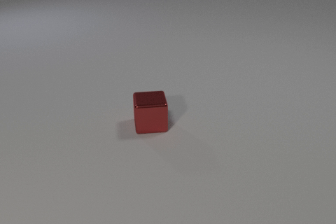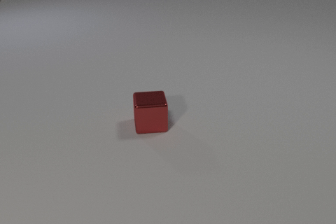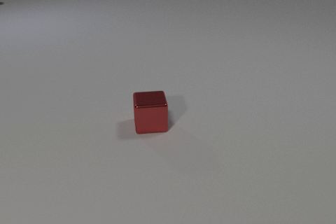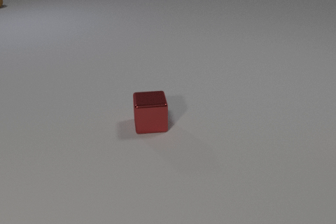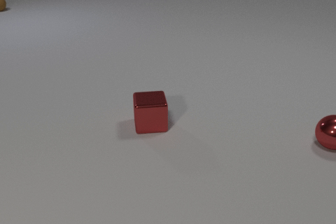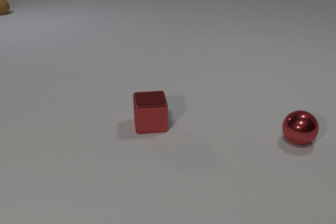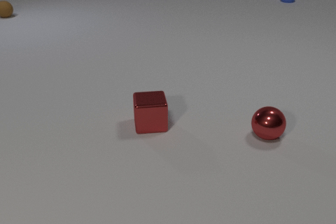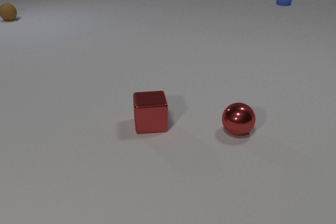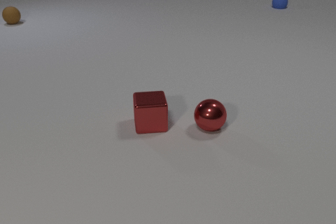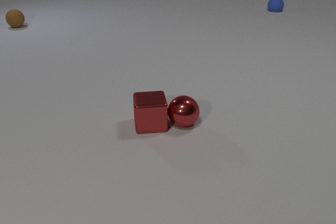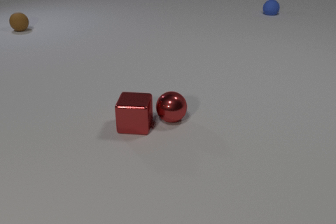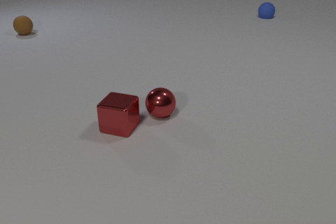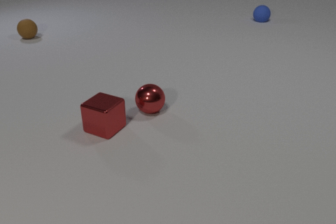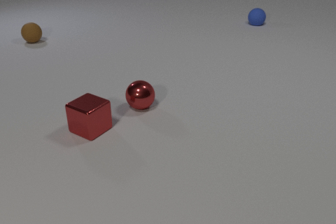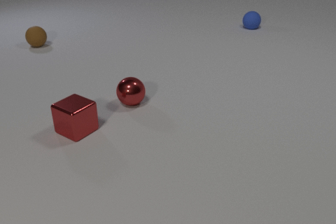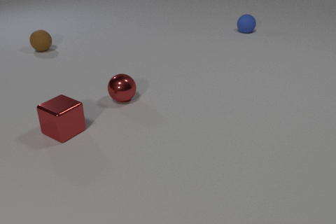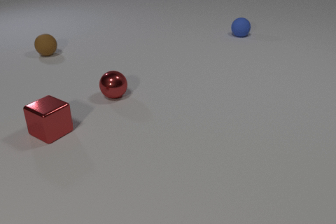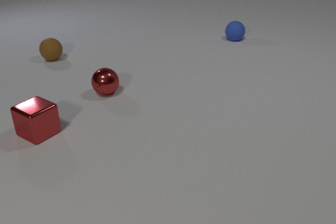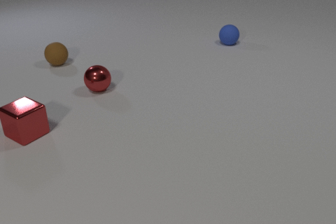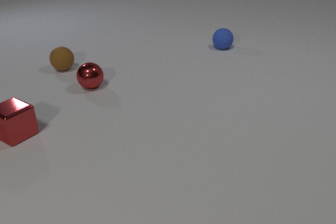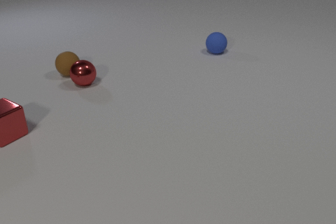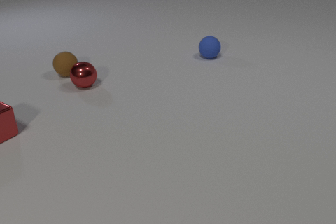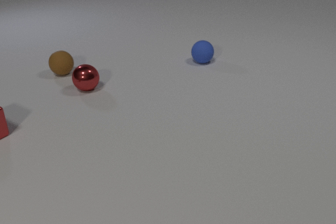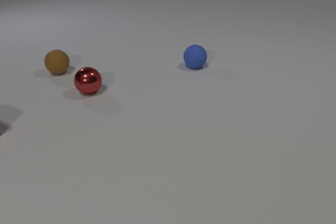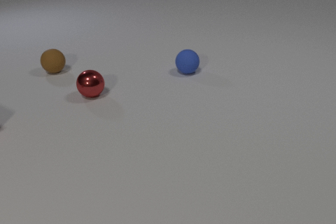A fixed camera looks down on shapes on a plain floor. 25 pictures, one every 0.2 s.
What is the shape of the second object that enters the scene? sphere.
How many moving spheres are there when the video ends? 3.
How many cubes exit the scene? 1.
0.0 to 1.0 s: The red metal sphere comes in at the right edge, rolls to the left. The brown rubber sphere comes in at the left edge, rolls toward the camera. The blue rubber sphere comes in at the top edge, rolls toward the camera.
1.0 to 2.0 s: The red metal sphere rolls to the left. The red metal cube slides to the left. The brown rubber sphere rolls toward the camera. The blue rubber sphere rolls toward the camera. The red metal sphere and the red metal cube collide.
2.0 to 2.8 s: The red metal sphere rolls to the left and away from the camera. The red metal cube slides to the left, spins clockwise seen from above by about 30 degrees, its near face sliding to the left. The brown rubber sphere rolls toward the camera. The blue rubber sphere rolls toward the camera.
2.8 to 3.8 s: The red metal sphere rolls away from the camera and to the left. The red metal cube slides to the left. The brown rubber sphere rolls toward the camera. The blue rubber sphere rolls toward the camera and to the left.
3.8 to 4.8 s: The red metal sphere rolls toward the camera. The red metal cube slides to the left, leaves at the left edge. The brown rubber sphere rolls to the left. The blue rubber sphere rolls toward the camera and to the left. The red metal sphere and the brown rubber sphere collide.
